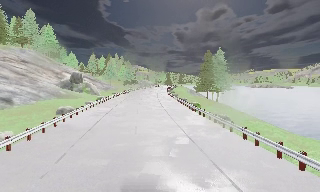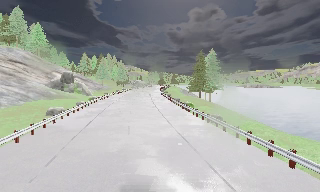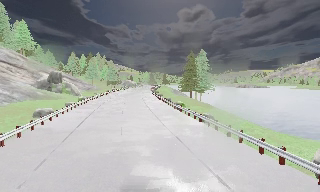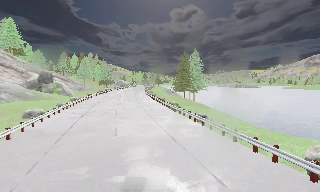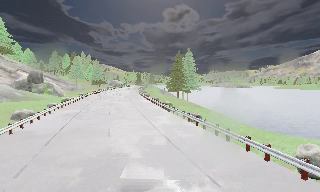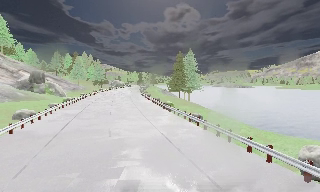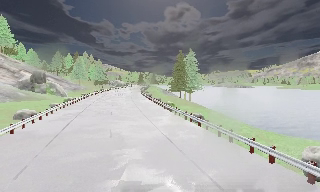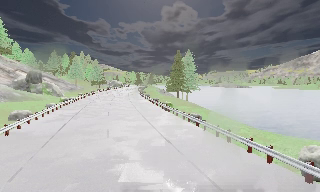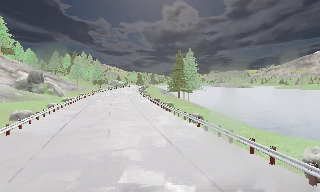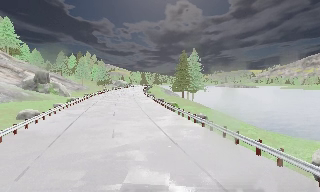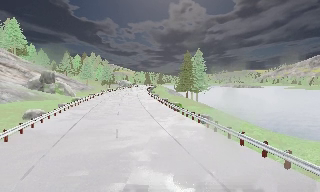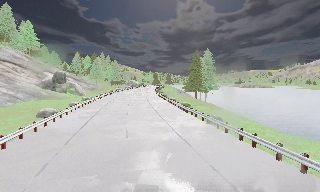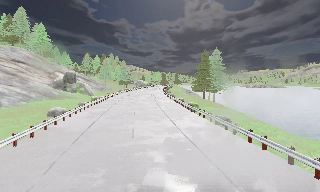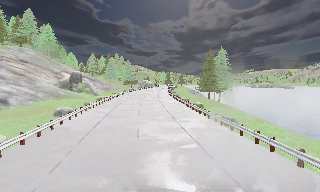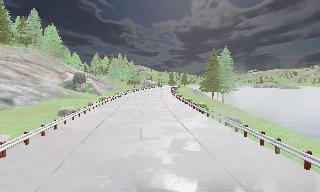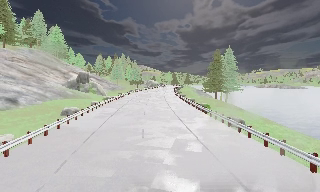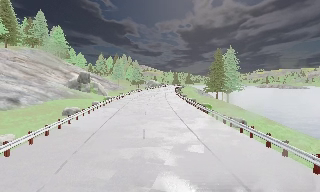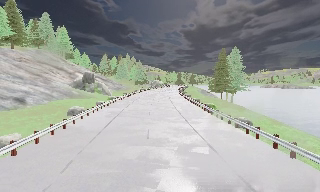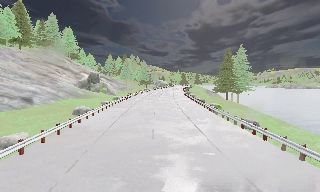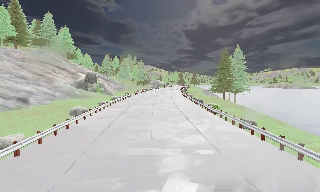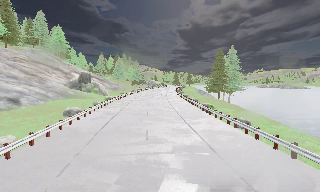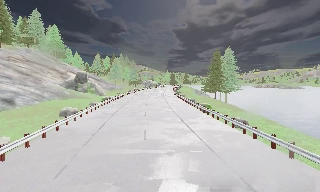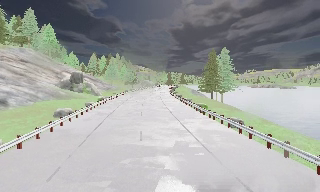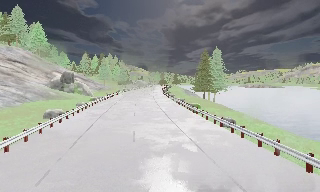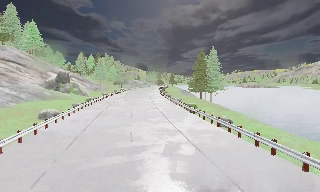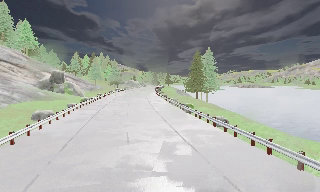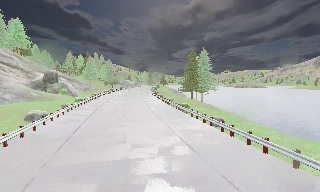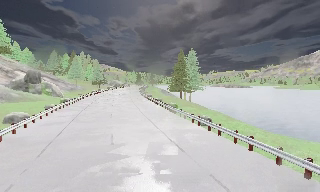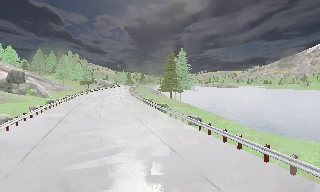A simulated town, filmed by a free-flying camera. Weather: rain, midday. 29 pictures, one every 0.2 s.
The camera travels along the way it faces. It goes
forward.
0.0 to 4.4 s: The camera travels forward and to its left, about 1.5 m, so what stands in front looms larger.
4.4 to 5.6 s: The camera swings to its right by about 15 degrees, and the scene slides to the left.
The film runs forward here.
